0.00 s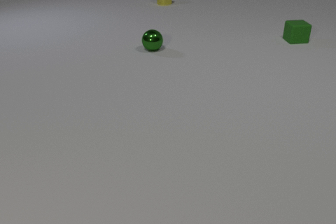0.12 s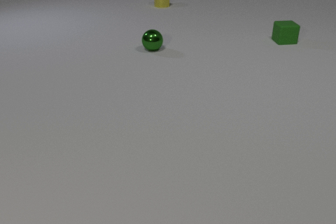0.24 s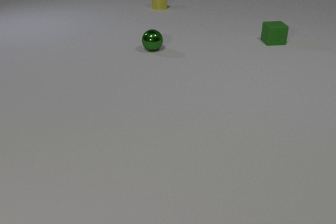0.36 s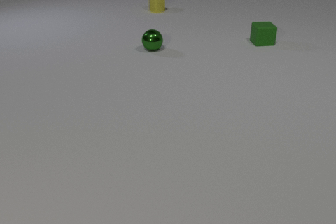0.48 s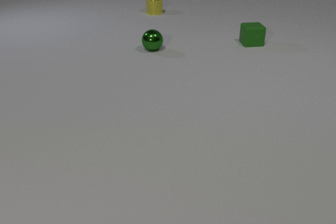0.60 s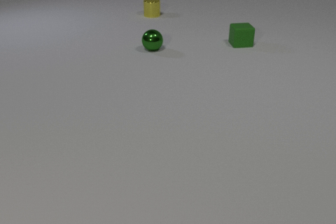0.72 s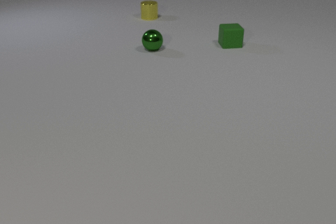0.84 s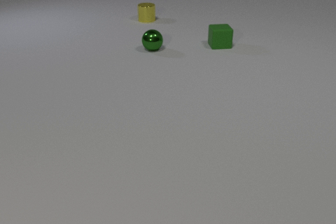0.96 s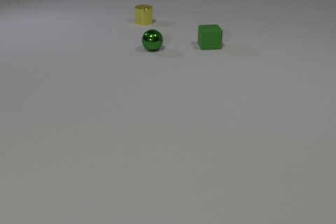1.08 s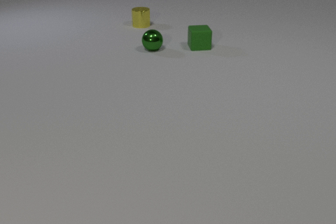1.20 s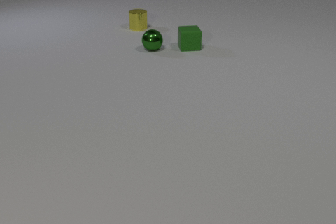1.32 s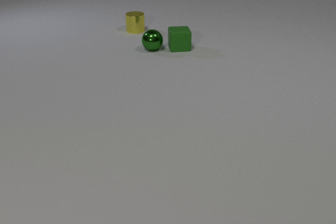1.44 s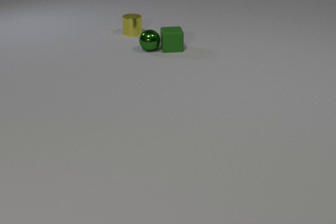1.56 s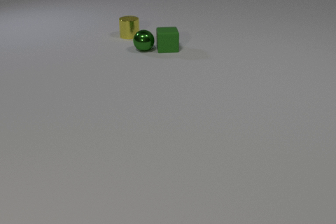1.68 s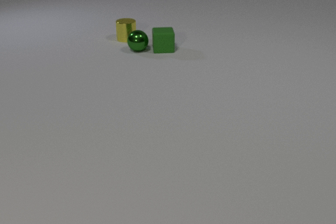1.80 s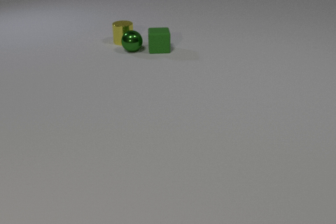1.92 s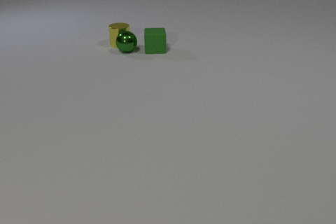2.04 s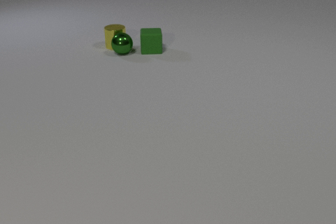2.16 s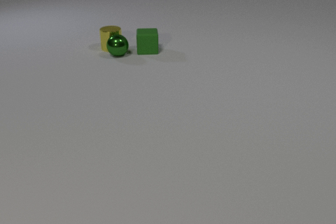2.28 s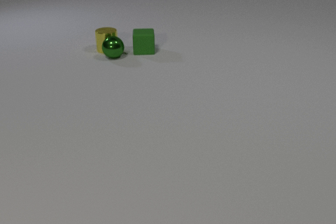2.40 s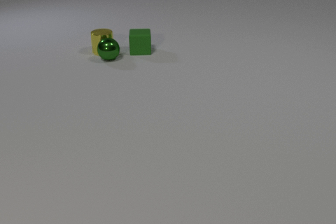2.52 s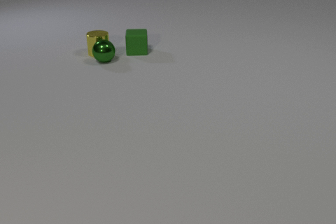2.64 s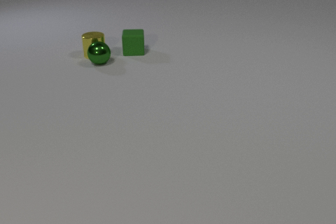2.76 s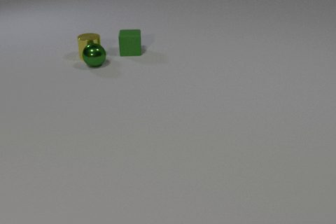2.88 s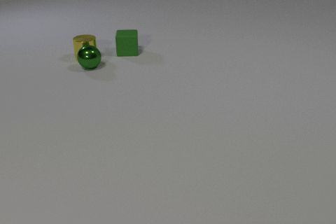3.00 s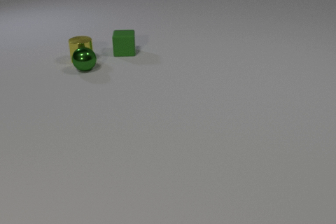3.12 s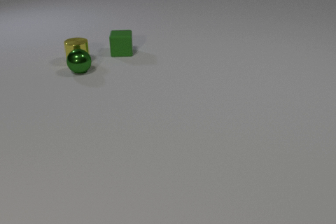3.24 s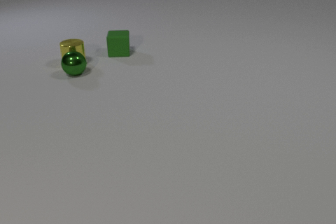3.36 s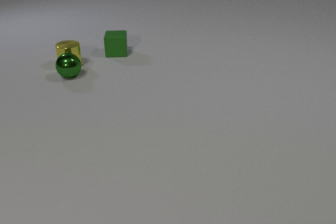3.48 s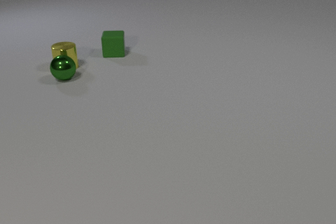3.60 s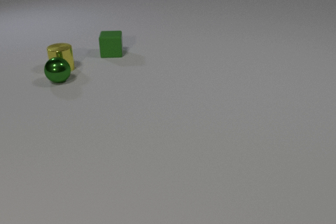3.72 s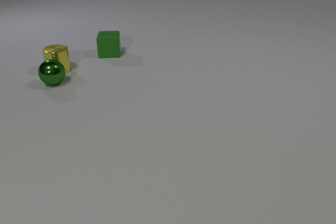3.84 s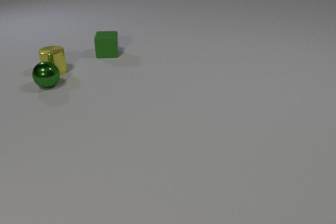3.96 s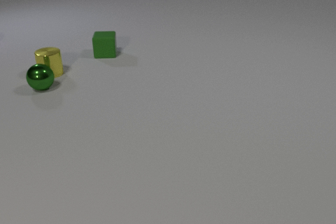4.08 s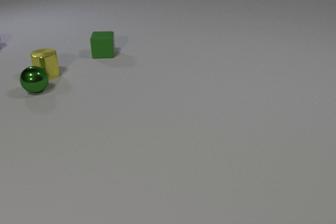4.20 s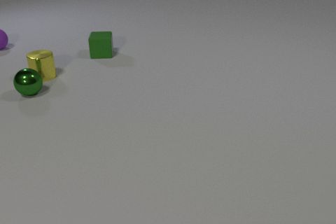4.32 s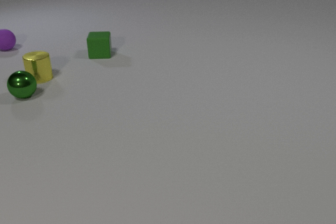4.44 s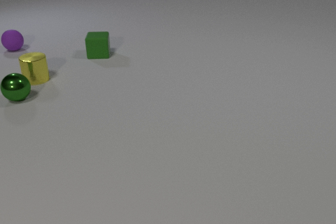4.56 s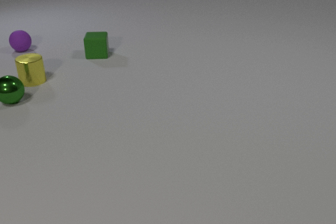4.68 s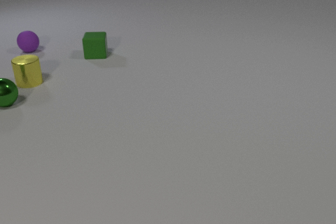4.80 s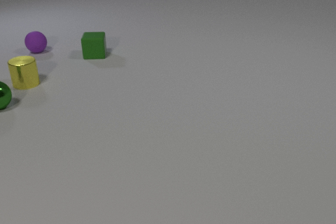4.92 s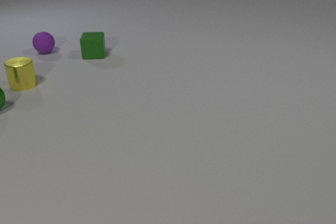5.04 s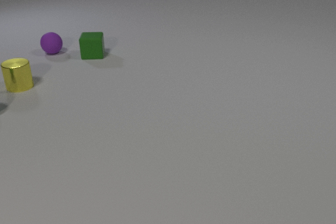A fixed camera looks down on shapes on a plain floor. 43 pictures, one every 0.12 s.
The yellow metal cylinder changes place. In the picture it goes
toward the camera.
The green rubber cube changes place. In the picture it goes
to the left.
0.00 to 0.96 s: The green rubber cube slides to the left and toward the camera. The yellow metal cylinder slides toward the camera.
0.96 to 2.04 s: The green rubber cube slides to the left. The green metal sphere rolls to the left. The yellow metal cylinder slides toward the camera and to the left. The green rubber cube and the green metal sphere collide. The green metal sphere and the yellow metal cylinder collide.
2.04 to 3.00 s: The green rubber cube slides to the left. The green metal sphere rolls toward the camera and to the left. The yellow metal cylinder slides to the left and toward the camera.
3.00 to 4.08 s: The green rubber cube slides to the left. The green metal sphere rolls to the left and toward the camera. The yellow metal cylinder slides to the left and toward the camera.
4.08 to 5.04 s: The green rubber cube slides to the left. The green metal sphere rolls to the left and toward the camera, leaves at the left edge. The purple rubber sphere rolls to the right and toward the camera. The yellow metal cylinder slides to the left and toward the camera.
What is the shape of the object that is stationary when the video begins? sphere.
How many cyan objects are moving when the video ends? 0.
How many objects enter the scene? 1.
